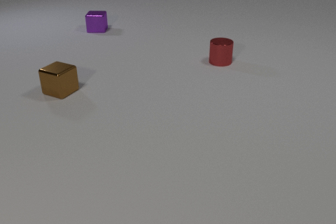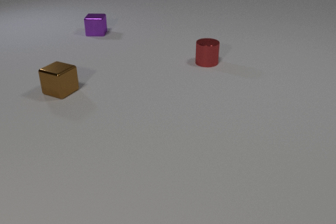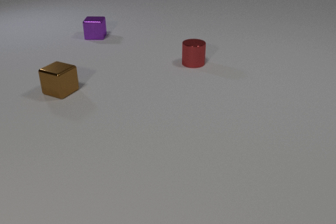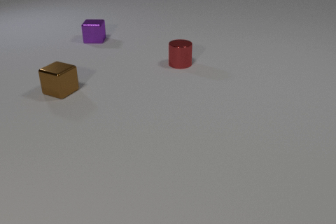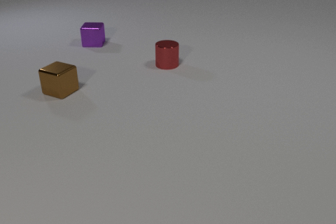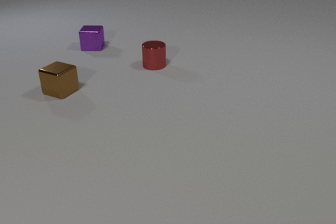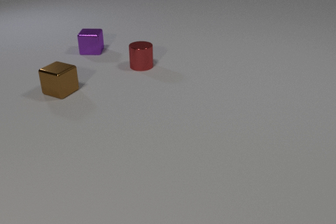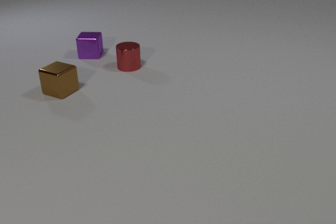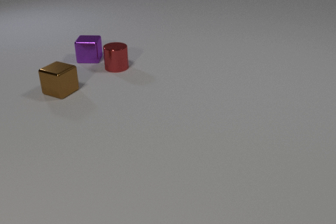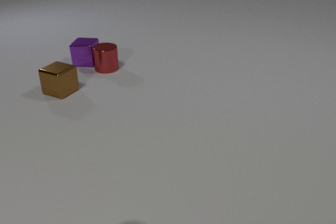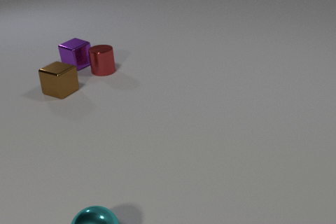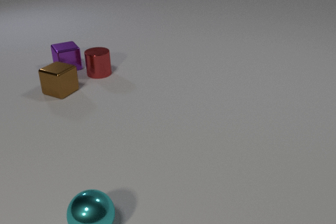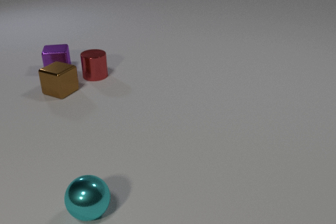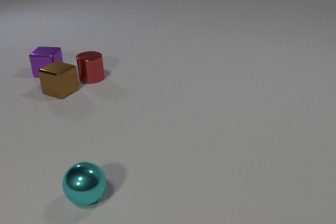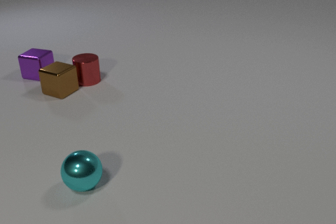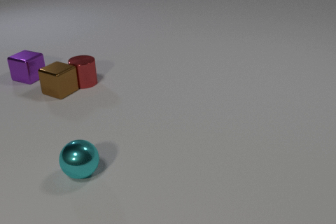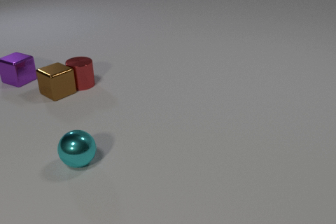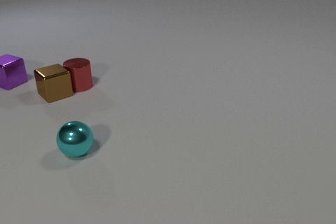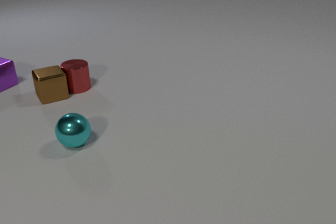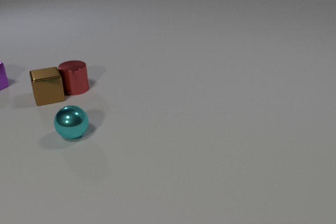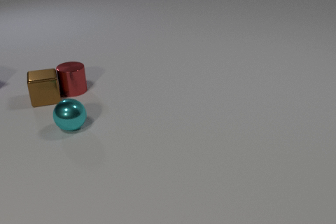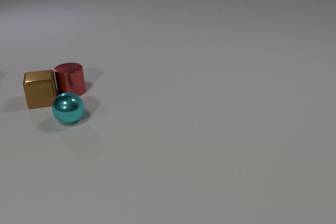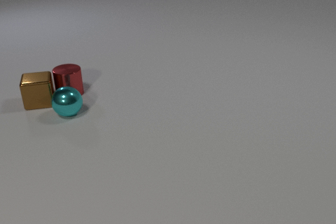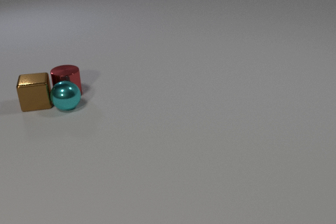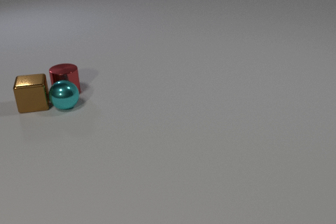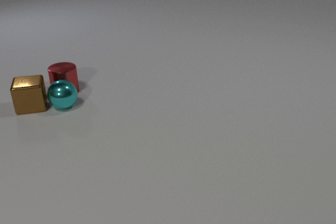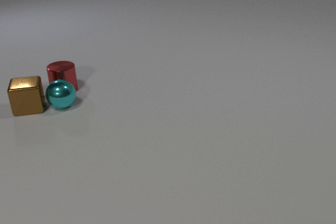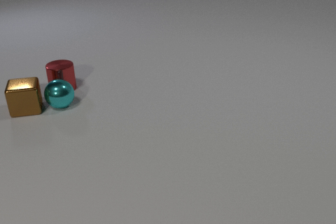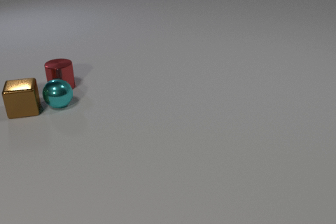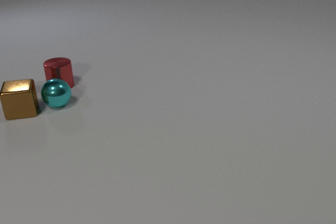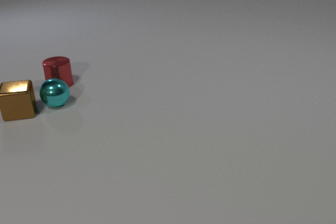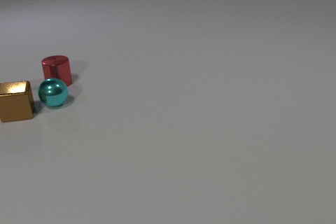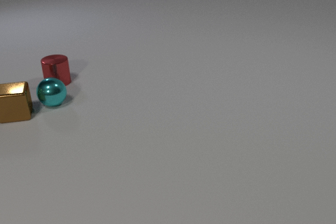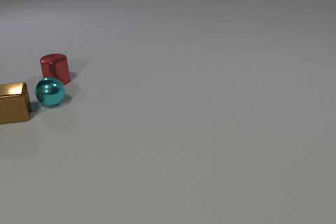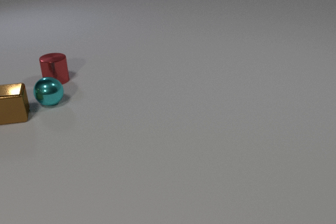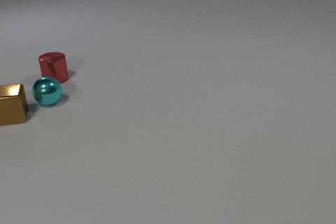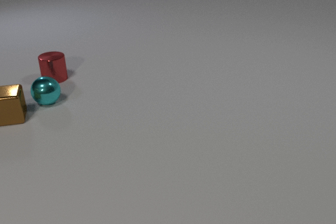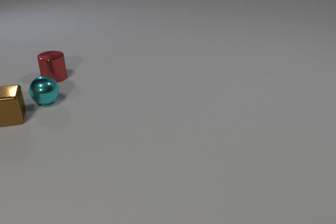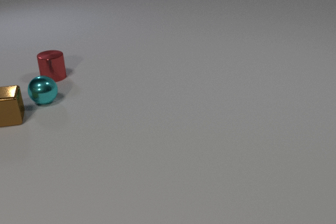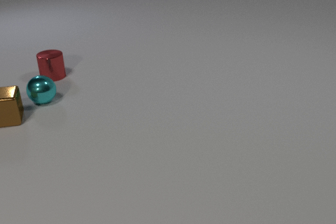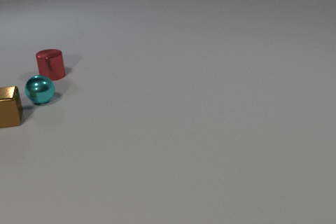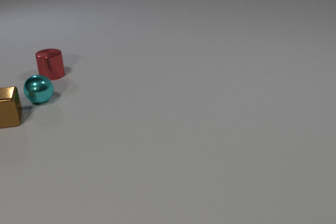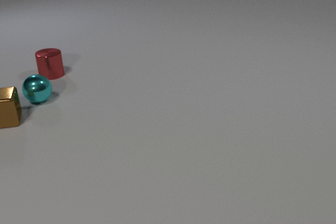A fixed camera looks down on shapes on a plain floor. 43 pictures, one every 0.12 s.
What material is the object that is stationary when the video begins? metal.
What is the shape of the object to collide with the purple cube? cylinder.
What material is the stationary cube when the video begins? metal.
0.00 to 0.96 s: The purple metal cube slides toward the camera. The red metal cylinder slides to the left.
0.96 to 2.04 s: The purple metal cube slides to the left and toward the camera, spins clockwise seen from above by about 120 degrees, its near face sliding to the left. The red metal cylinder slides toward the camera and to the left. The brown metal cube slides toward the camera and to the left, spins so that its near face slides to the left, clockwise seen from above. The cyan metal sphere comes in at the bottom edge, rolls away from the camera. The purple metal cube and the red metal cylinder collide. The red metal cylinder and the brown metal cube collide.
2.04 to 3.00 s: The purple metal cube slides to the left, leaves at the left edge. The red metal cylinder slides to the left and toward the camera. The brown metal cube slides to the left and toward the camera, spins so that its near face slides to the left, clockwise seen from above. The cyan metal sphere rolls away from the camera. The red metal cylinder and the cyan metal sphere collide.
3.00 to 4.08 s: The red metal cylinder slides away from the camera. The brown metal cube slides to the left and toward the camera. The cyan metal sphere rolls to the left and away from the camera.
4.08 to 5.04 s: The red metal cylinder slides away from the camera. The brown metal cube slides to the left. The cyan metal sphere rolls to the left and away from the camera.
